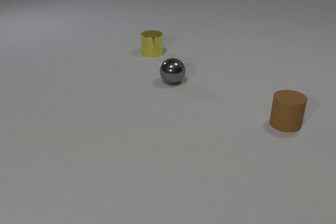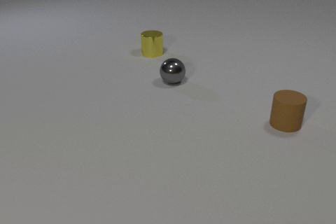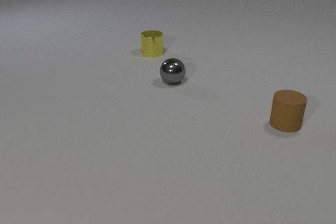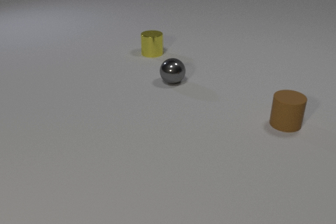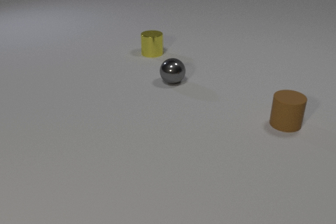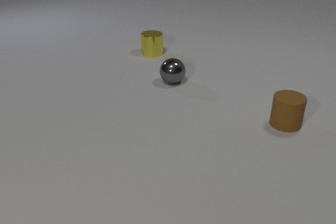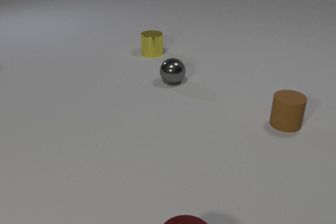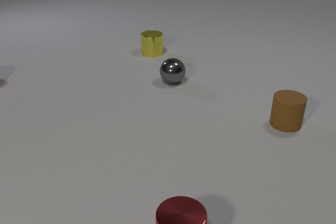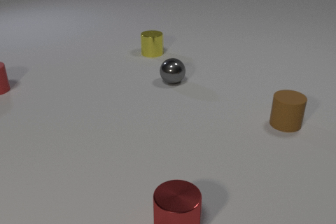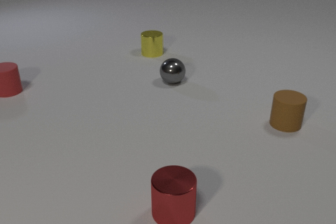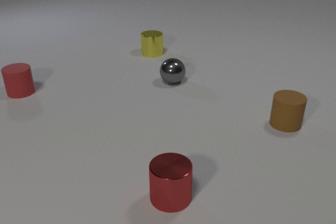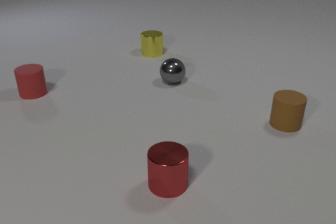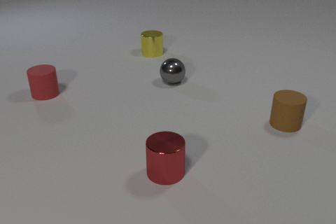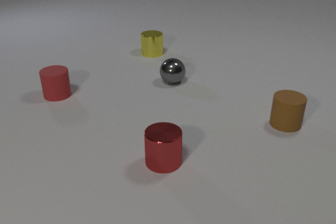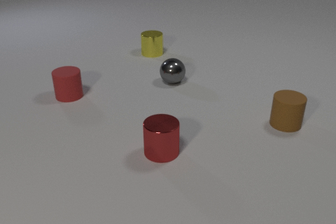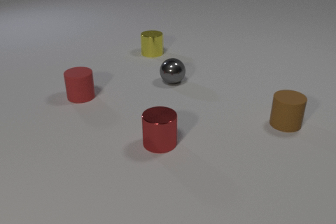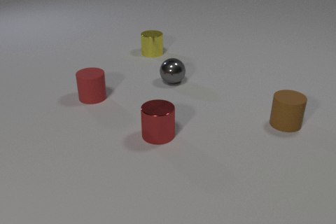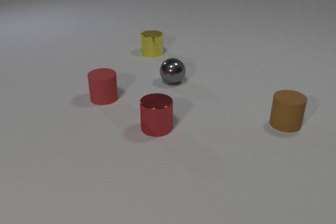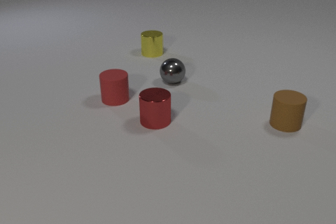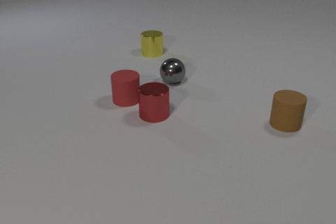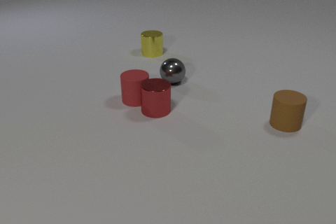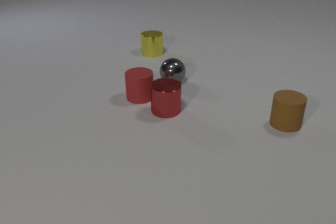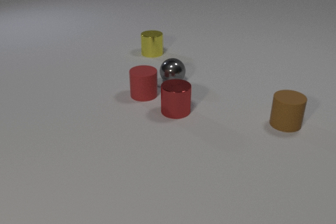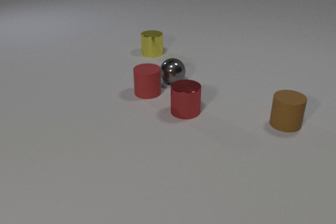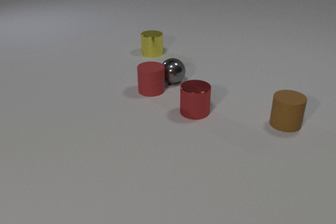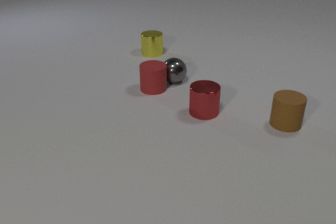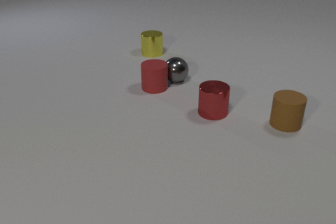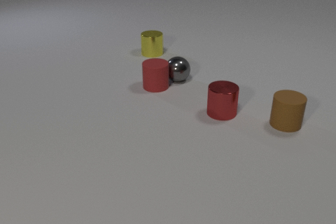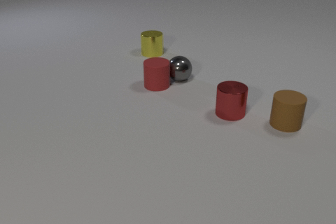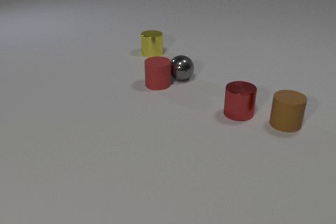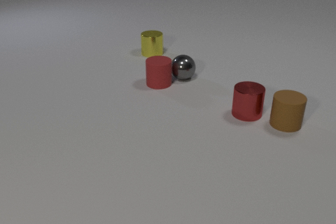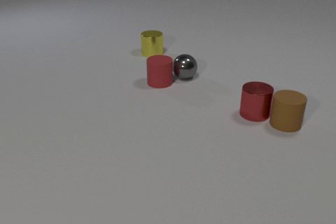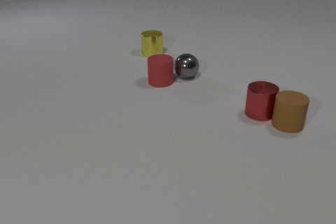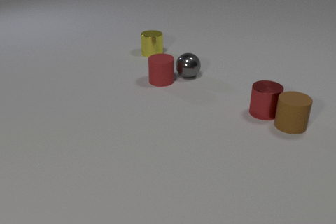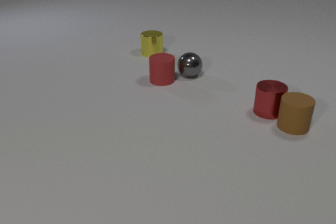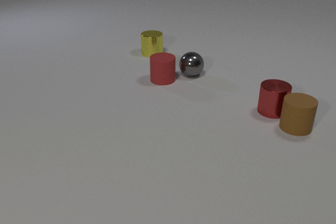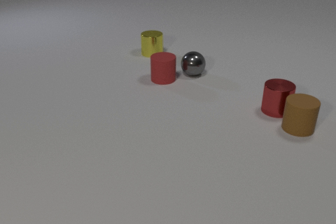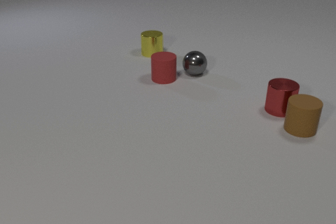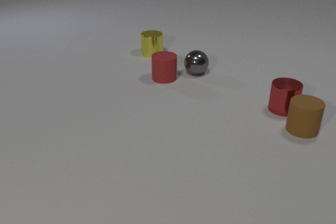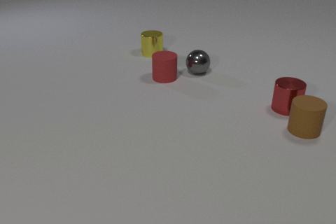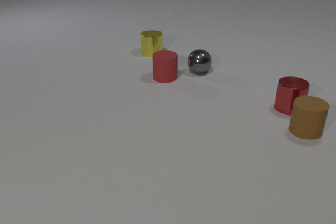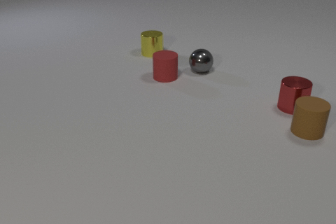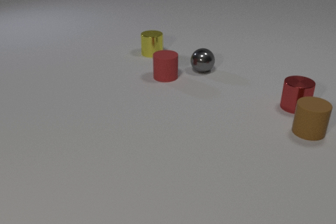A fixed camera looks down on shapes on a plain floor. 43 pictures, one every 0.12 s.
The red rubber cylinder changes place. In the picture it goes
to the right.
The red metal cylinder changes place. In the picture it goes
away from the camera.
0.00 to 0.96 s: The red metal cylinder comes in at the bottom edge, slides away from the camera. The red rubber cylinder comes in at the left edge, slides to the right.
0.96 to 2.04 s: The red metal cylinder slides away from the camera. The red rubber cylinder slides to the right and toward the camera.
2.04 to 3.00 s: The red metal cylinder slides to the right and away from the camera. The red rubber cylinder slides to the right. The red metal cylinder and the red rubber cylinder collide. The red rubber cylinder and the gray metal sphere collide.
3.00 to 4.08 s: The red metal cylinder slides to the right. The red rubber cylinder slides away from the camera and to the right. The gray metal sphere rolls to the right and away from the camera. The brown rubber cylinder slides to the right. The red metal cylinder and the brown rubber cylinder collide.
4.08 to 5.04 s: The red metal cylinder slides to the right and away from the camera. The red rubber cylinder slides away from the camera. The gray metal sphere rolls away from the camera and to the right. The brown rubber cylinder slides to the right.
How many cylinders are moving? 3.
How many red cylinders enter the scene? 2.
What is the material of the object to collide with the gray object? rubber.
